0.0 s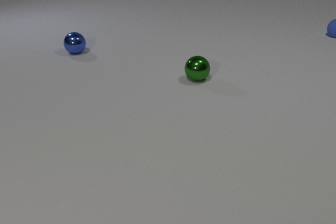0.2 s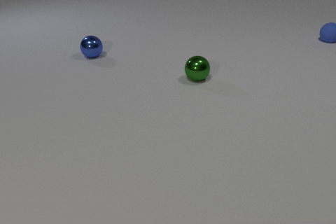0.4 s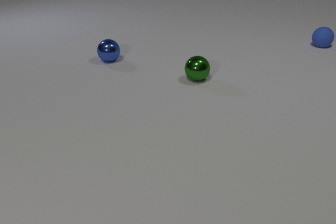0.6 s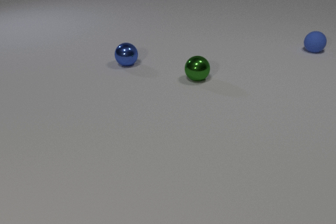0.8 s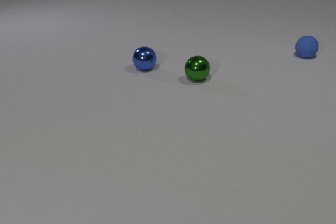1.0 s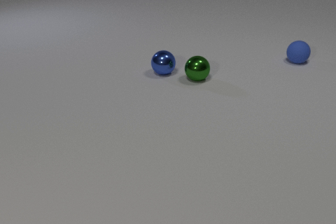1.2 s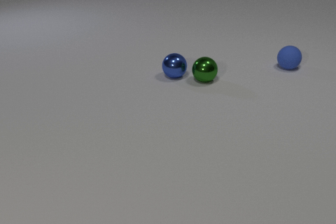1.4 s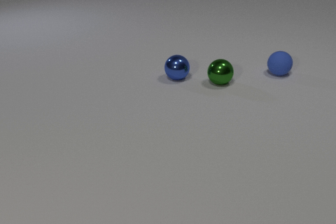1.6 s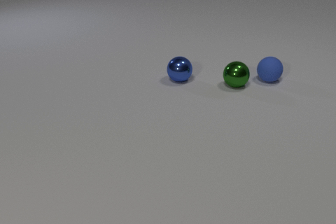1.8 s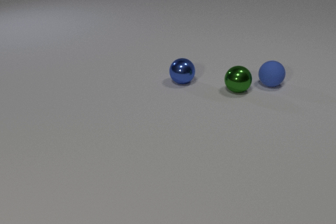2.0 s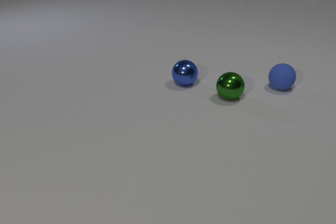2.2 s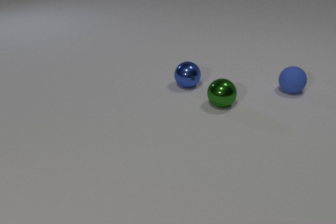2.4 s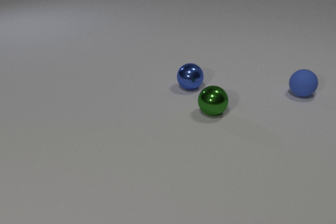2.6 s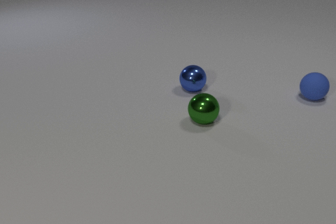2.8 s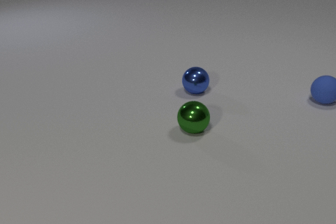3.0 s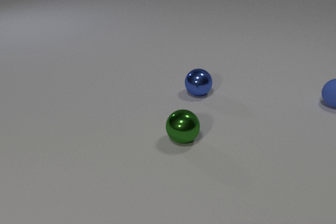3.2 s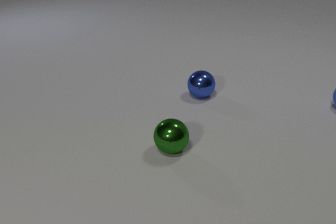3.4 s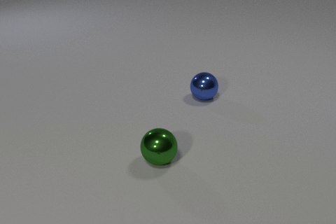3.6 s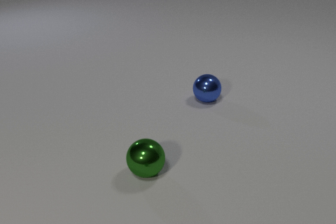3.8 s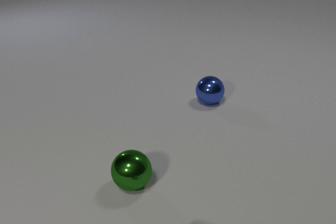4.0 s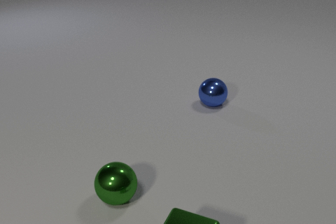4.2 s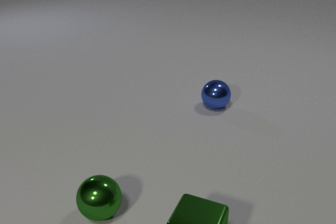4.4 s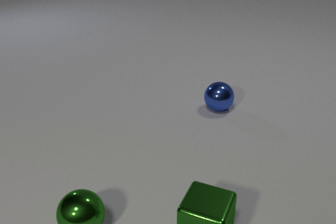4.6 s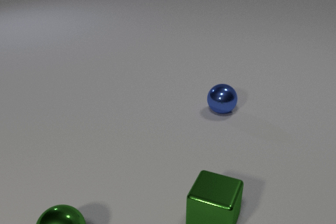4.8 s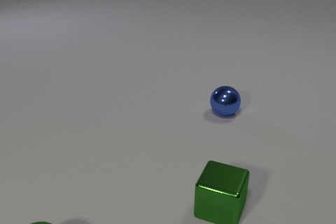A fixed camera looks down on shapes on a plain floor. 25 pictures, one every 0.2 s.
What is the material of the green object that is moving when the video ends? metal.
Are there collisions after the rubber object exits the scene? no.
What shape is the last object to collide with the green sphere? sphere.
0.0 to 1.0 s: The blue metal sphere rolls to the right and toward the camera. The blue rubber sphere rolls toward the camera.
1.0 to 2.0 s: The blue metal sphere rolls toward the camera and to the right. The green metal sphere rolls toward the camera and to the right. The blue rubber sphere rolls toward the camera. The blue metal sphere and the green metal sphere collide. The green metal sphere and the blue rubber sphere collide.
2.0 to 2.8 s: The blue metal sphere rolls toward the camera and to the right. The green metal sphere rolls toward the camera and to the left. The blue rubber sphere rolls to the right.
2.8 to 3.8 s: The blue metal sphere rolls toward the camera and to the right. The green metal sphere rolls toward the camera and to the left. The blue rubber sphere rolls to the right, leaves at the right edge.
3.8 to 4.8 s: The blue metal sphere rolls toward the camera and to the right. The green metal sphere rolls toward the camera and to the left. The green metal cube comes in at the bottom edge, slides away from the camera and to the right.
